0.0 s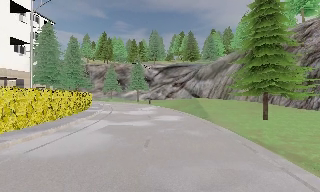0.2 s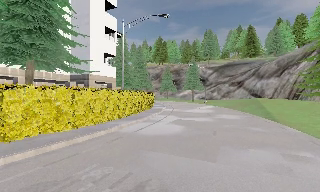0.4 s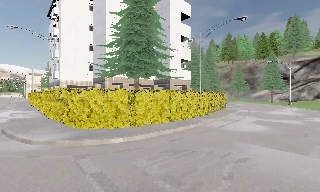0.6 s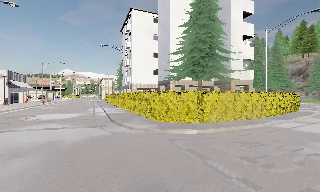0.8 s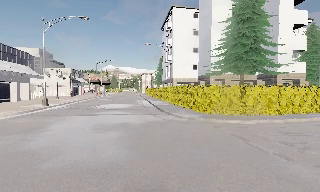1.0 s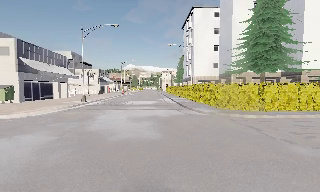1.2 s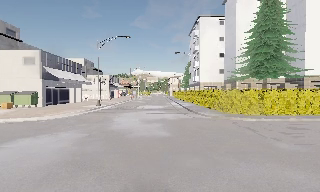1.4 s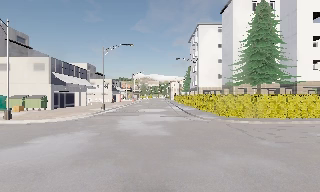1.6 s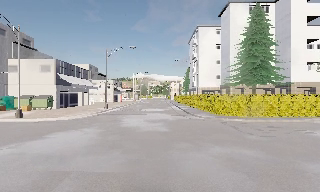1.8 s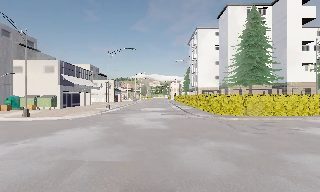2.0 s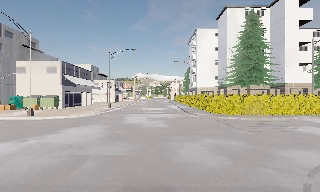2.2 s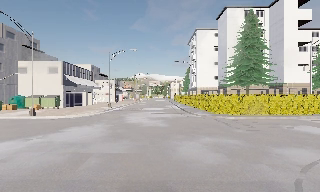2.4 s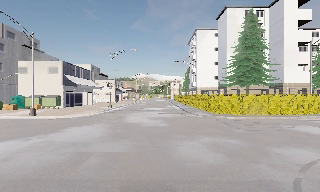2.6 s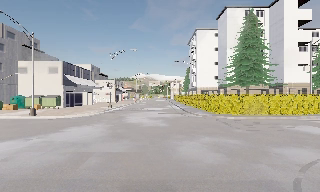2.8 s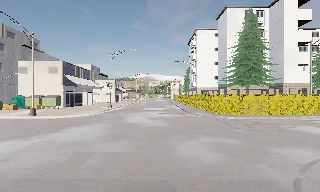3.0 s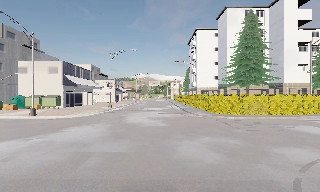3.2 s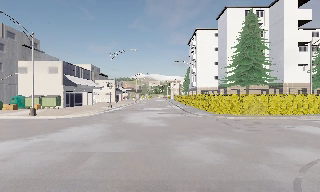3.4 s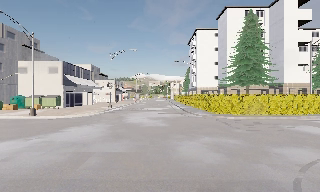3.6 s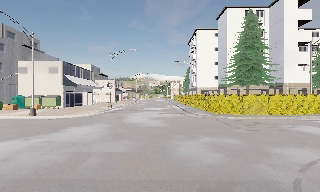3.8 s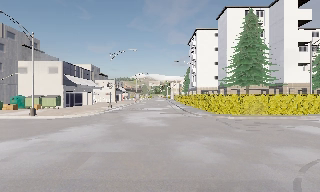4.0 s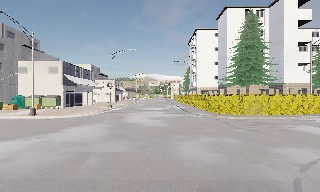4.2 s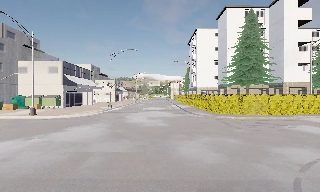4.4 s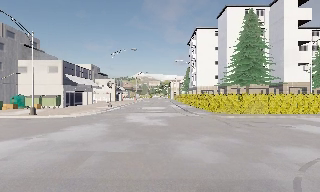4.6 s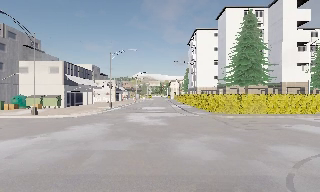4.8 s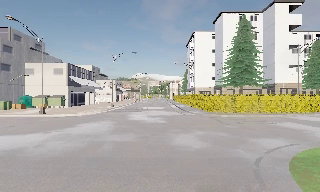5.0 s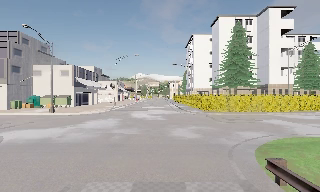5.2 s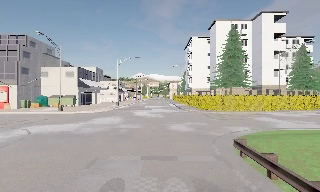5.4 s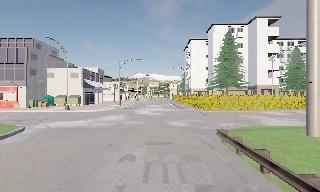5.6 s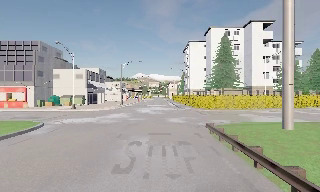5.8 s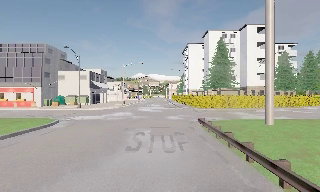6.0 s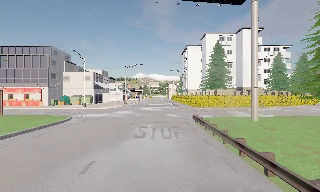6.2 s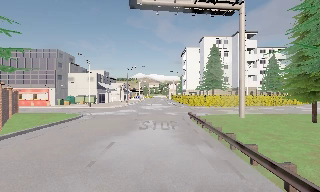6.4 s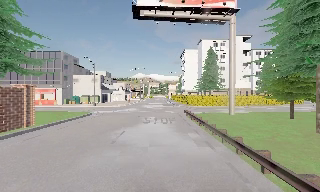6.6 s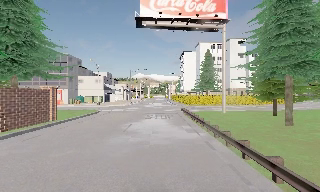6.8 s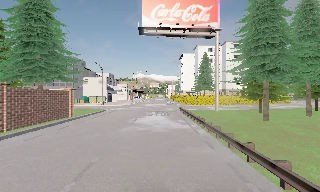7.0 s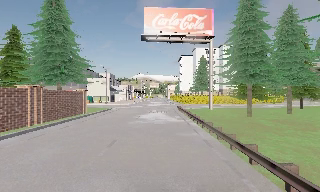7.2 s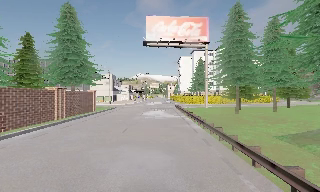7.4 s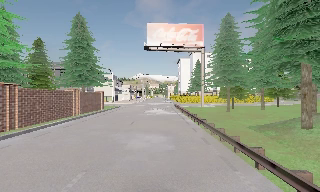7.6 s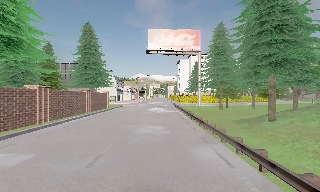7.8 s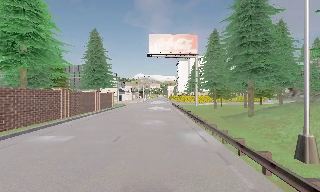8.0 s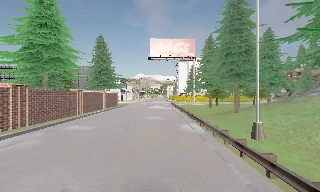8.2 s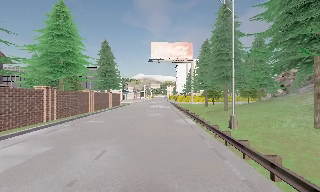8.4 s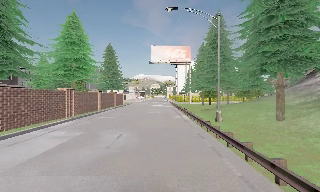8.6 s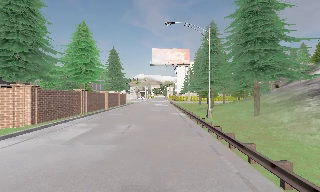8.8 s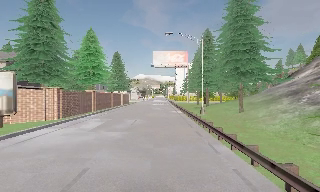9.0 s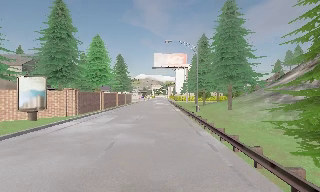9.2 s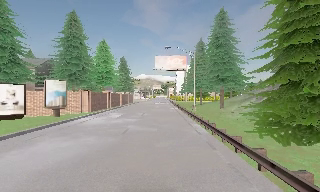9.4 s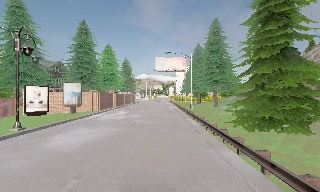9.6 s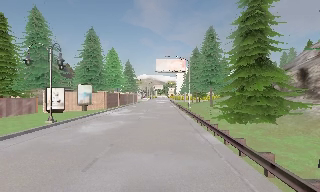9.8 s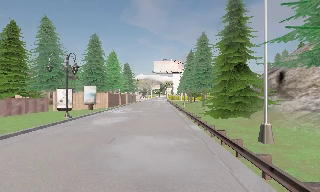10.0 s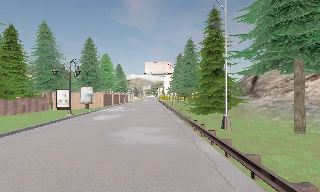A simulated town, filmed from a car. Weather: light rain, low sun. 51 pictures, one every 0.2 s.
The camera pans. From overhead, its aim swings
counterclockwise.
The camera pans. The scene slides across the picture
to the right.
0.0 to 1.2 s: The camera swings to its left by about 80 degrees, and the scene slides to the right. It travels backward and to its left, about 10 m.
1.2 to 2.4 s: The camera travels backward, about 3.5 m, so what stands in front gets smaller. It loses speed.
2.4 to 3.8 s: The camera keeps its place and its aim.
3.8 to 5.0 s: The camera travels backward, about 2.5 m, so what stands in front gets smaller. It gains speed.
5.0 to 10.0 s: The camera travels backward, about 50 m, so what stands in front gets smaller.
The film runs backward here.
